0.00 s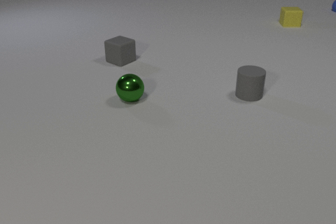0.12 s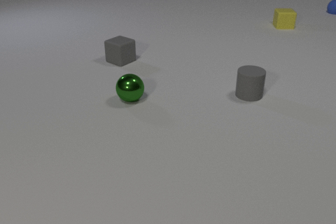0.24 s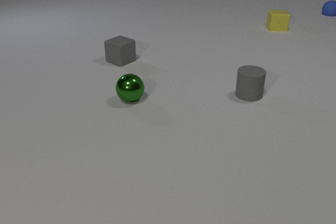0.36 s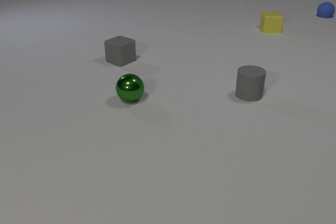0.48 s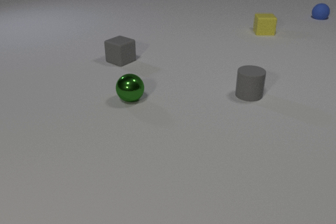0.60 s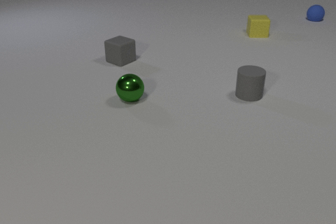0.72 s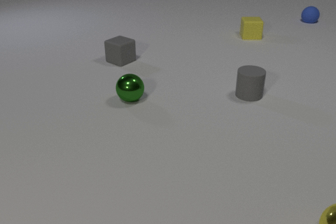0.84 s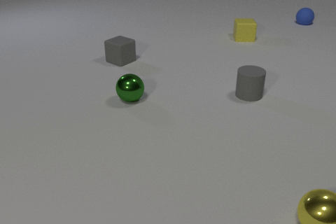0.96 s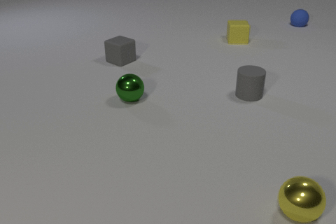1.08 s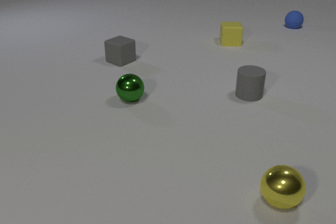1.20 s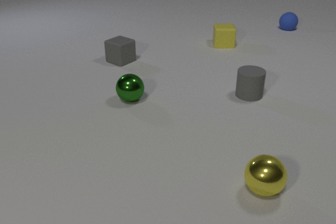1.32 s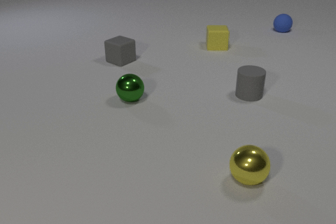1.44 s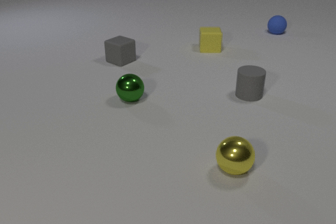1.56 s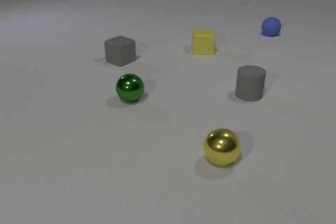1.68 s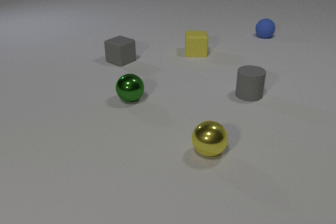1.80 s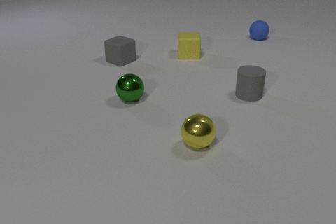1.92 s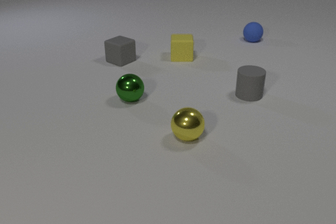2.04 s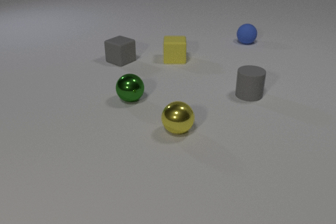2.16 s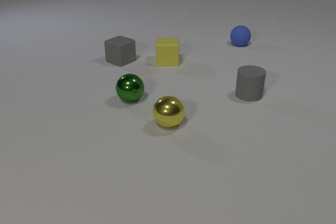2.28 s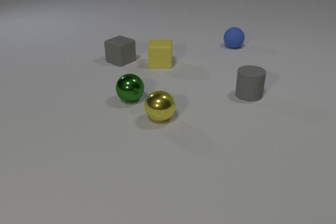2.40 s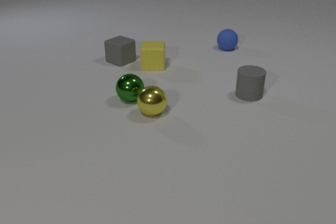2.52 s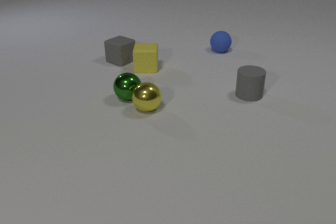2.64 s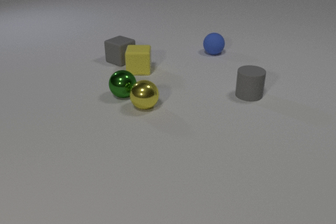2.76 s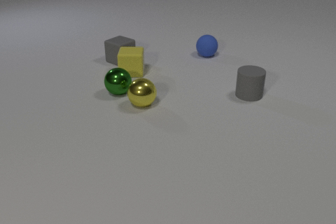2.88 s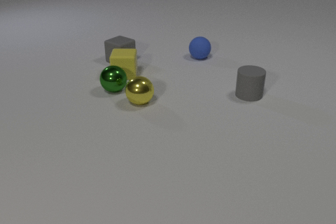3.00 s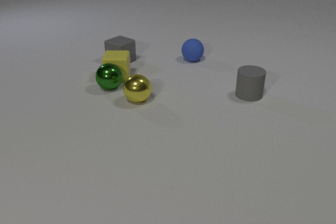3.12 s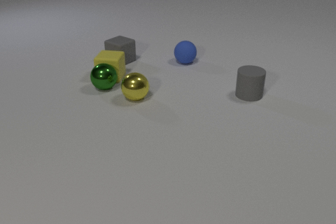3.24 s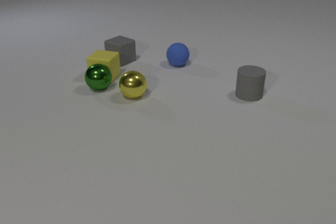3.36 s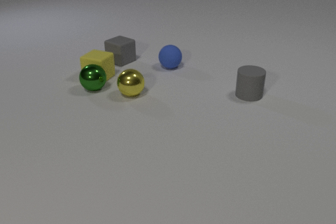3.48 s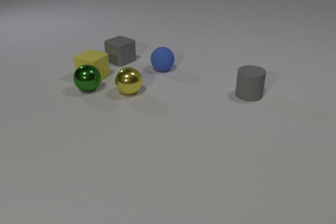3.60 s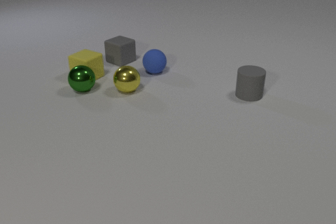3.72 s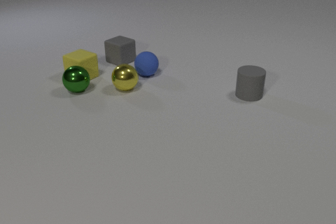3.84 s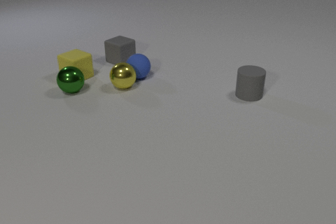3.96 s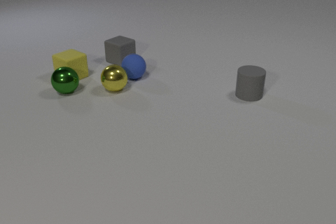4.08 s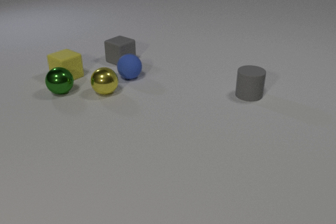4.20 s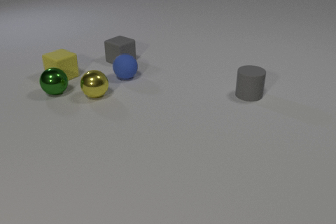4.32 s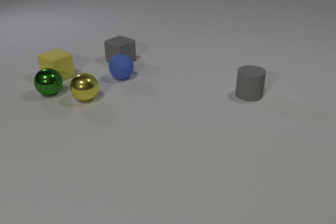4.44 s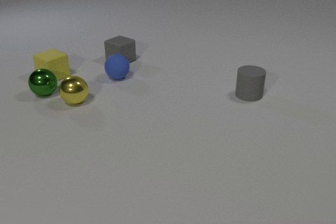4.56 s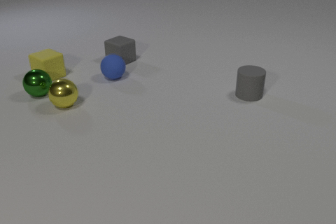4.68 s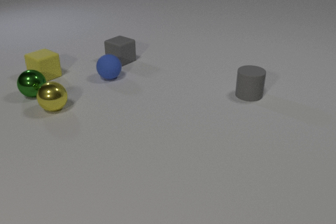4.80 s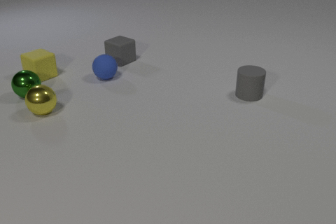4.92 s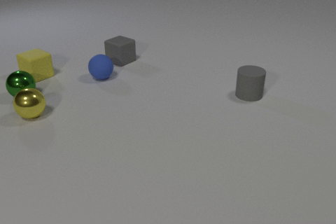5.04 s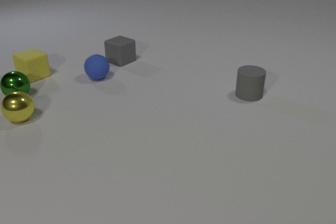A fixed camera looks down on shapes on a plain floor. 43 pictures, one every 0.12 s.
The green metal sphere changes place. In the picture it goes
to the left.
The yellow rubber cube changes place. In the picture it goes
to the left.
0.00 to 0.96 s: The yellow metal sphere comes in at the right edge, rolls to the left and away from the camera. The yellow rubber cube slides toward the camera and to the left. The blue rubber sphere rolls toward the camera and to the left.
0.96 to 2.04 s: The yellow metal sphere rolls to the left and away from the camera. The yellow rubber cube slides to the left and toward the camera. The blue rubber sphere rolls toward the camera and to the left.
2.04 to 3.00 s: The yellow metal sphere rolls away from the camera and to the left. The green metal sphere rolls away from the camera and to the left. The yellow rubber cube slides to the left and toward the camera. The blue rubber sphere rolls toward the camera and to the left. The yellow metal sphere and the green metal sphere collide. The green metal sphere and the yellow rubber cube collide.
3.00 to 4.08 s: The yellow metal sphere rolls to the left and away from the camera. The green metal sphere rolls to the left. The yellow rubber cube slides to the left, spins so that its near face slides to the left, clockwise seen from above. The blue rubber sphere rolls to the left and toward the camera. The yellow metal sphere and the blue rubber sphere collide.
4.08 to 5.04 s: The yellow metal sphere rolls to the left and toward the camera. The green metal sphere rolls to the left. The yellow rubber cube slides to the left. The blue rubber sphere rolls to the left.
How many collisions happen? 3.
How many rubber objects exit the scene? 0.
What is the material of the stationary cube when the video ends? rubber.
